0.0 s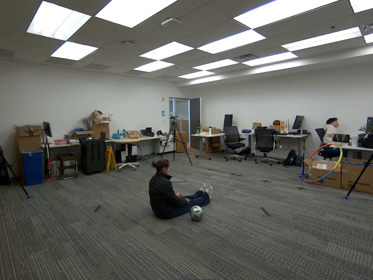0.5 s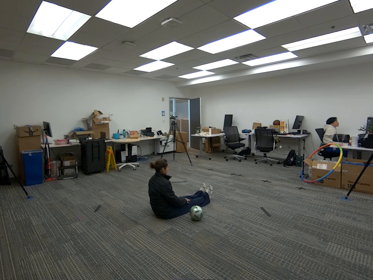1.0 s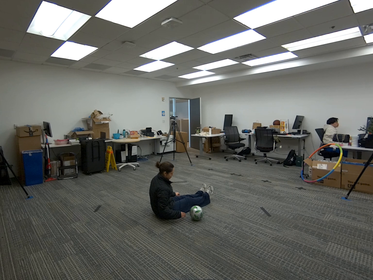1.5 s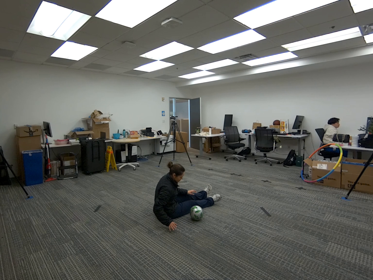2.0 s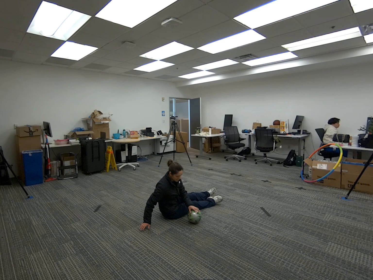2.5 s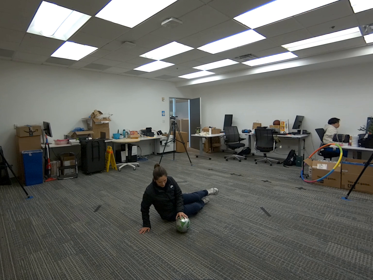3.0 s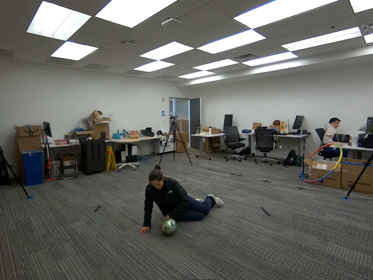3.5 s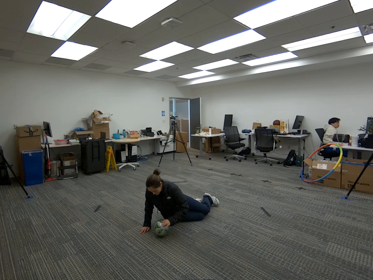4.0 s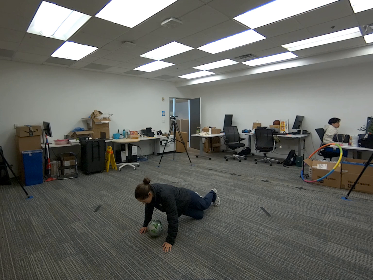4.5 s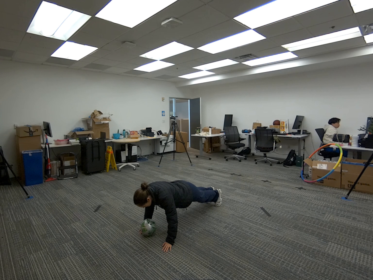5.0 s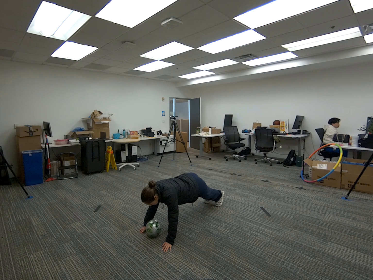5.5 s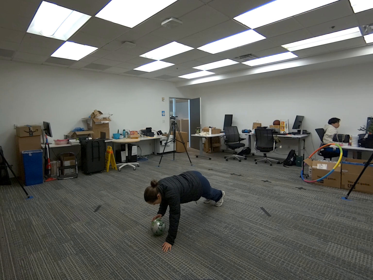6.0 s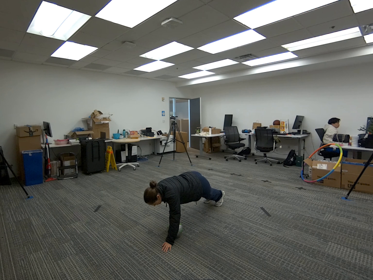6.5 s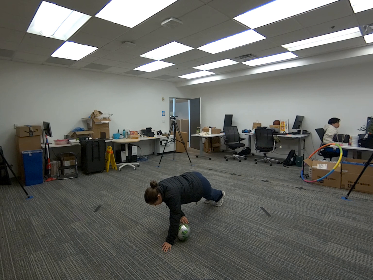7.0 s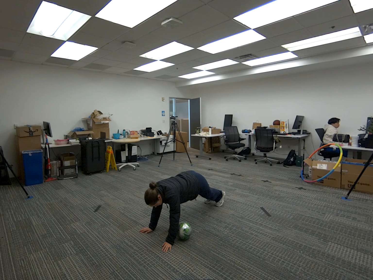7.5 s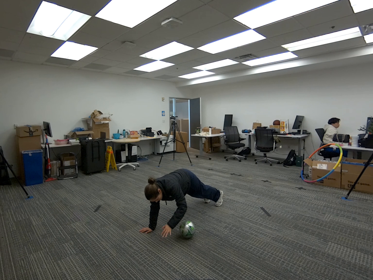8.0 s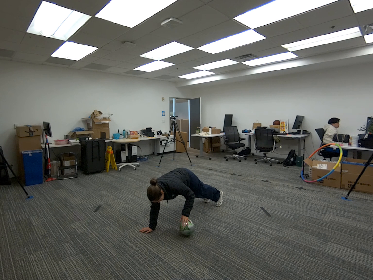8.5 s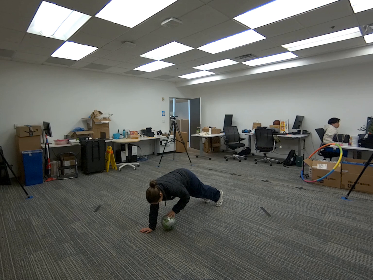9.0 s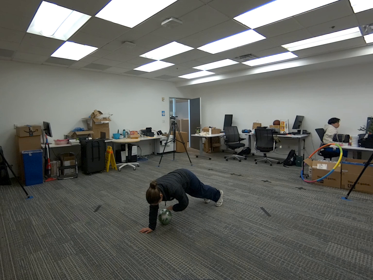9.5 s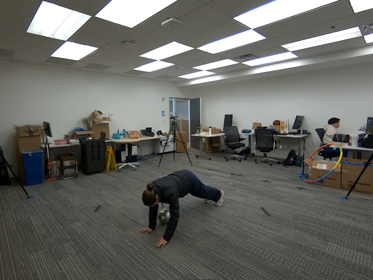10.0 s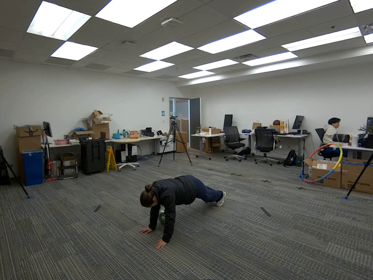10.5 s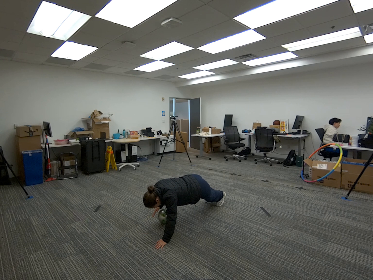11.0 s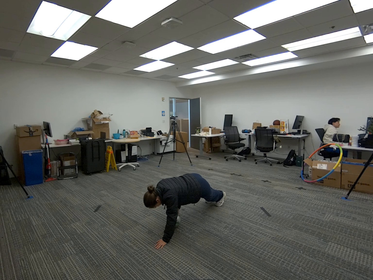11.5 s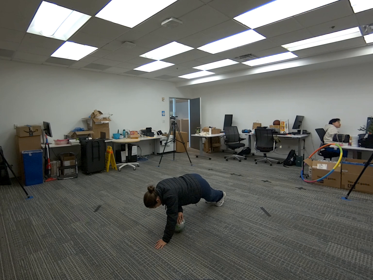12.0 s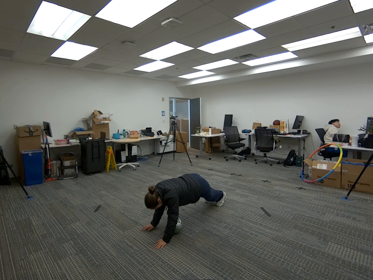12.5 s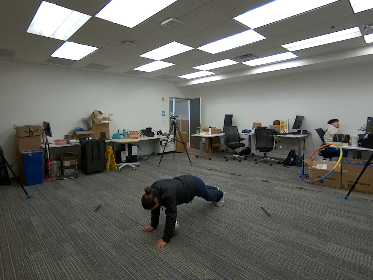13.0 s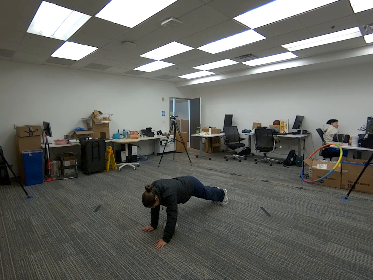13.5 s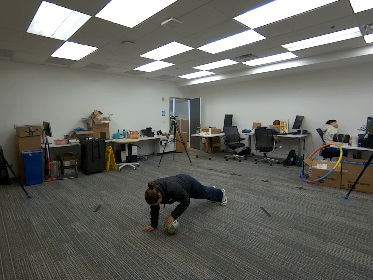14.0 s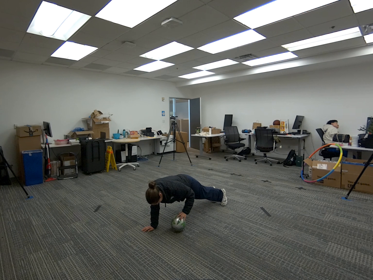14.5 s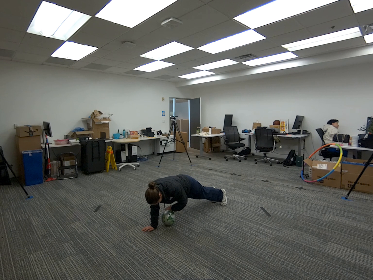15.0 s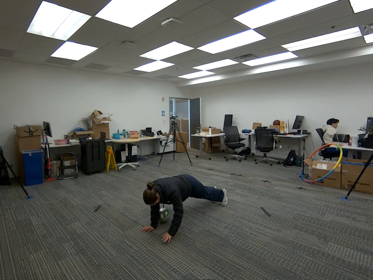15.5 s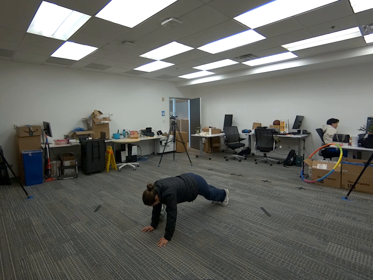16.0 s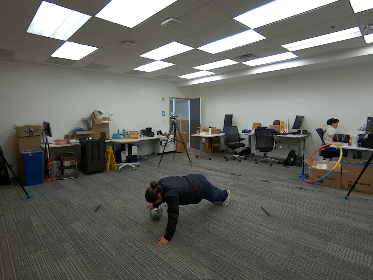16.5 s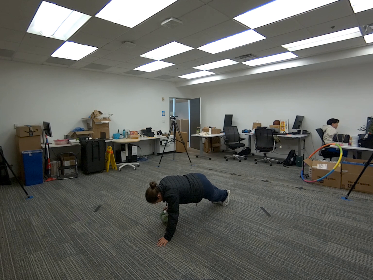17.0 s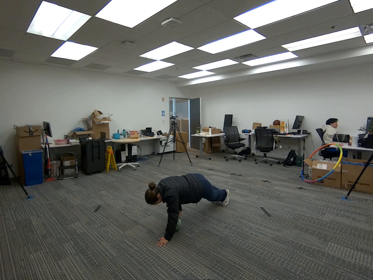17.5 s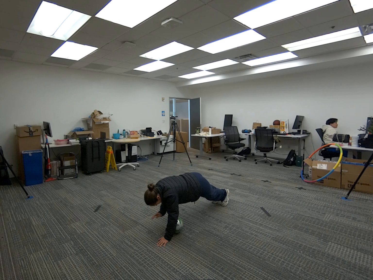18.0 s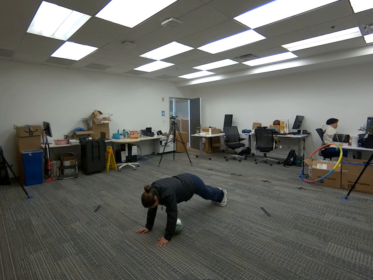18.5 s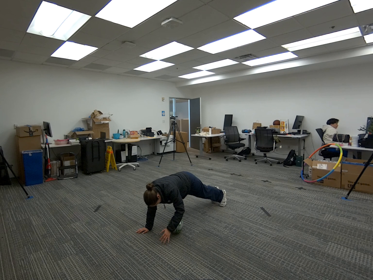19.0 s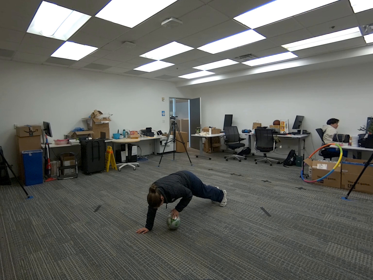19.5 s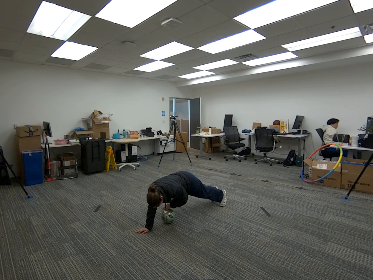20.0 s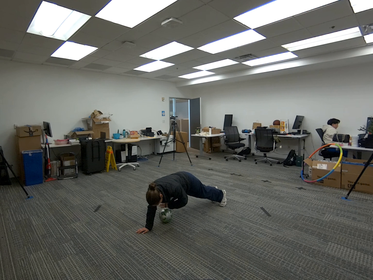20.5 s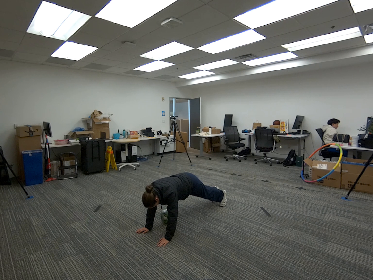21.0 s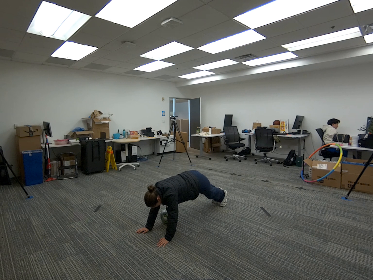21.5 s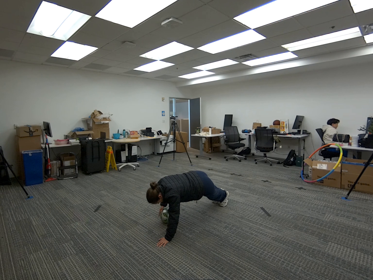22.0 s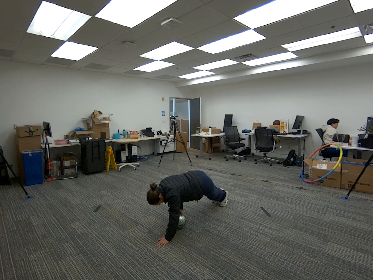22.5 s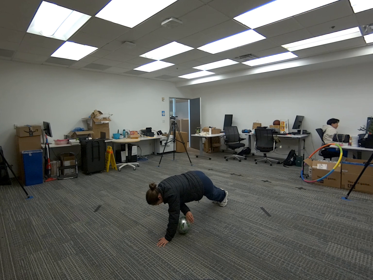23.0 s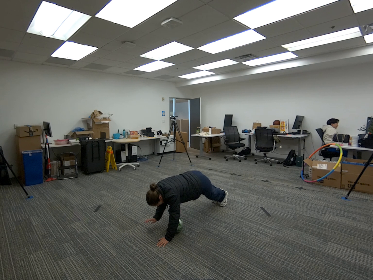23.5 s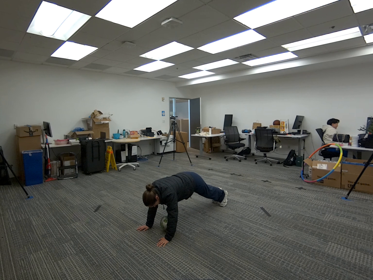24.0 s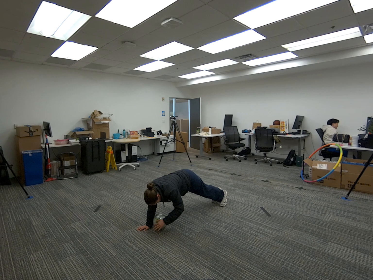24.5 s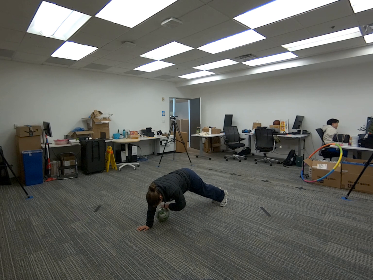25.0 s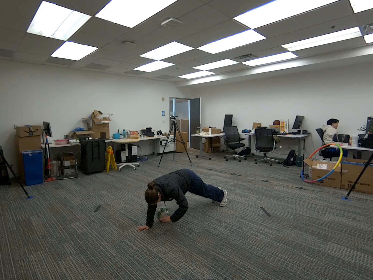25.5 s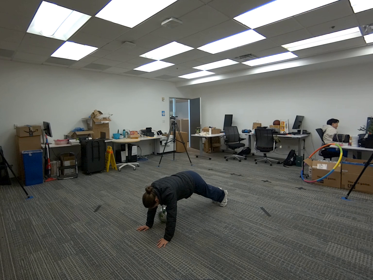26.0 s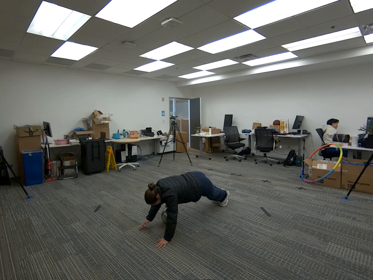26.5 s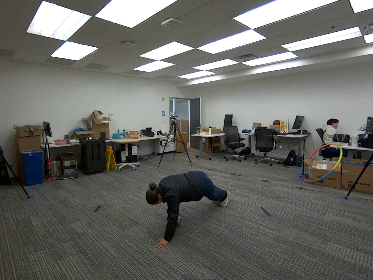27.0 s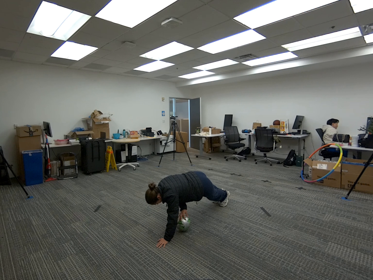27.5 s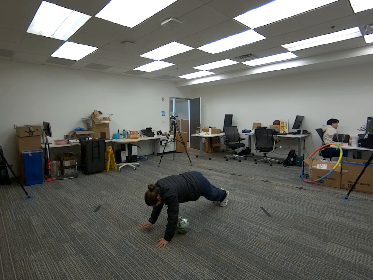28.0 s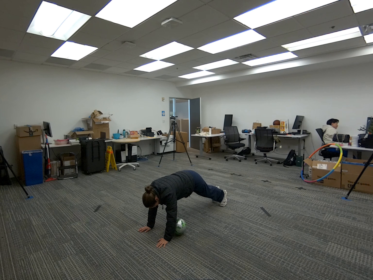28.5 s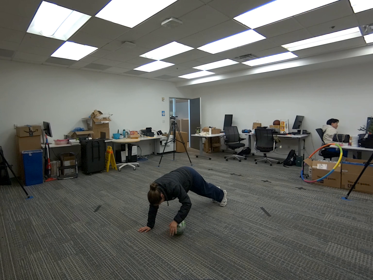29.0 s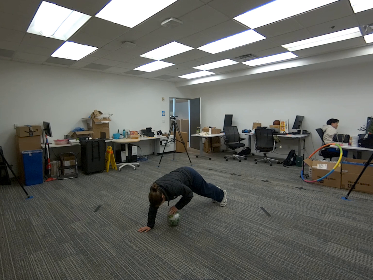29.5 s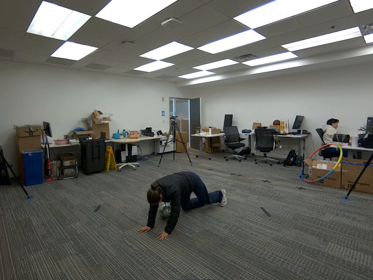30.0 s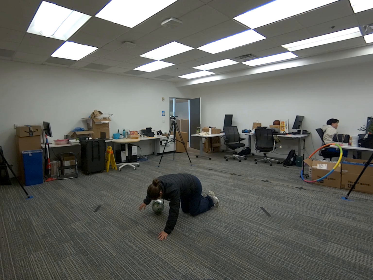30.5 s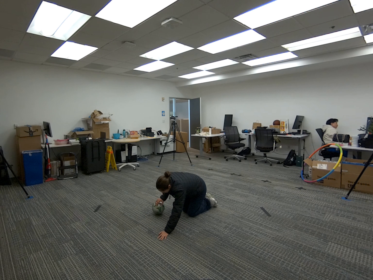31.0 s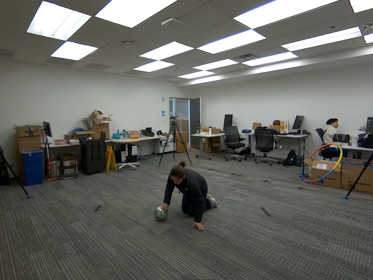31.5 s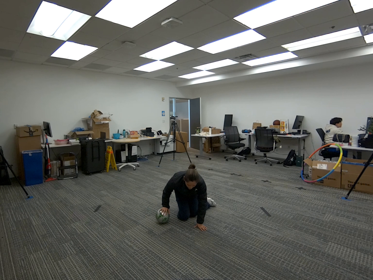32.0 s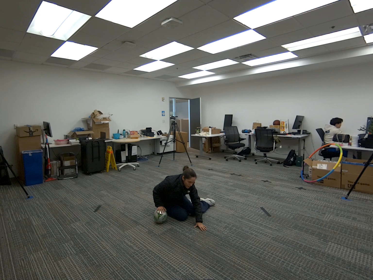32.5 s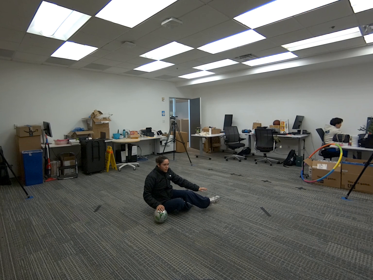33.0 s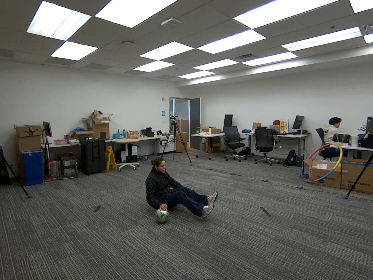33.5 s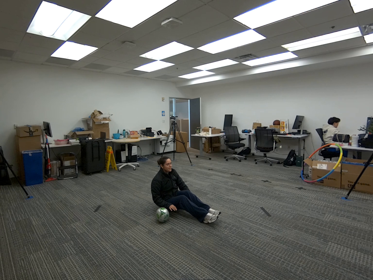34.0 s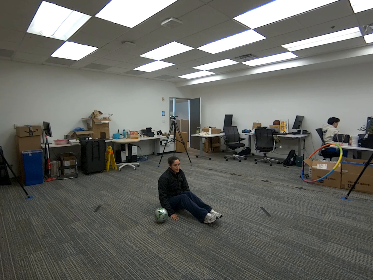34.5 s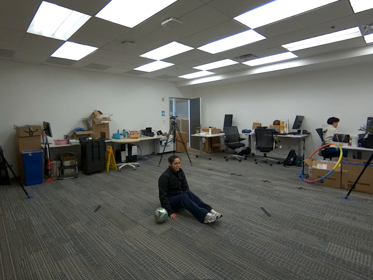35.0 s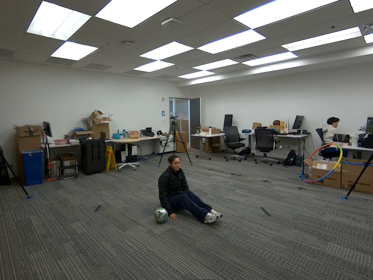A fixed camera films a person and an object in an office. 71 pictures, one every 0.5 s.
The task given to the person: Get into a plank position and grasp the soccer ball with one hand and pass it to the other hand. Interchange about 5 times while keeping the plank position.
